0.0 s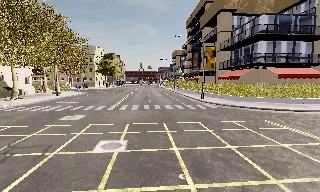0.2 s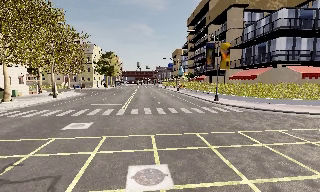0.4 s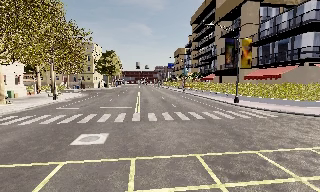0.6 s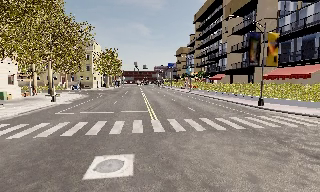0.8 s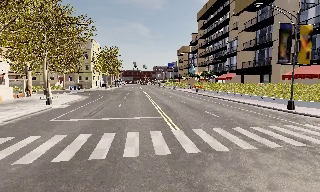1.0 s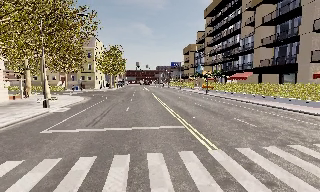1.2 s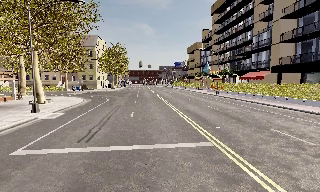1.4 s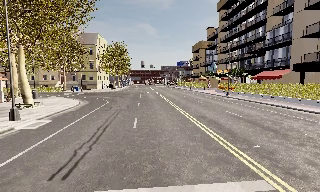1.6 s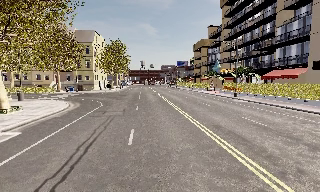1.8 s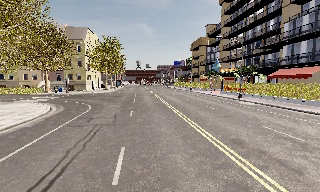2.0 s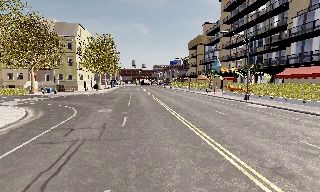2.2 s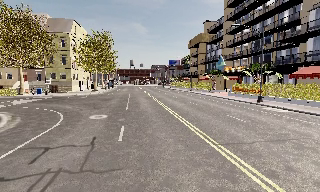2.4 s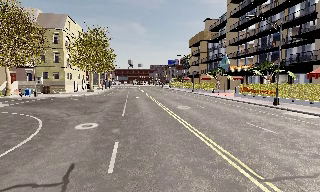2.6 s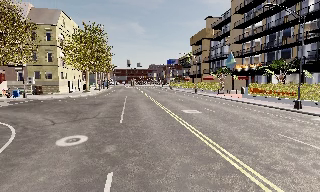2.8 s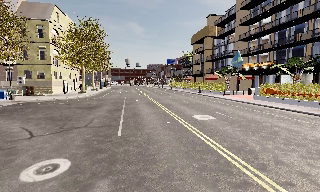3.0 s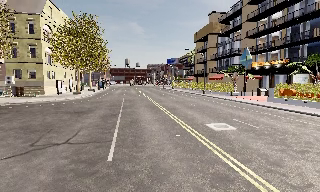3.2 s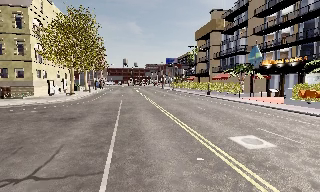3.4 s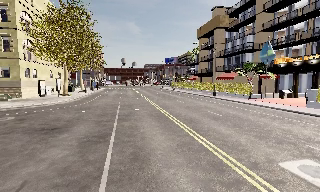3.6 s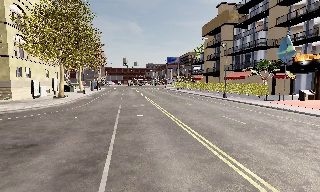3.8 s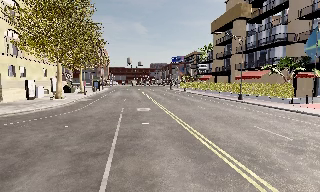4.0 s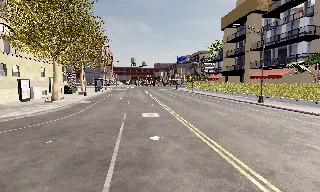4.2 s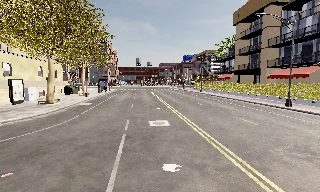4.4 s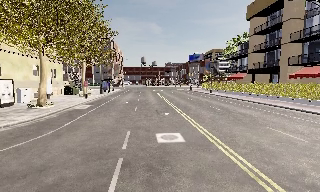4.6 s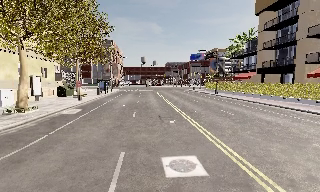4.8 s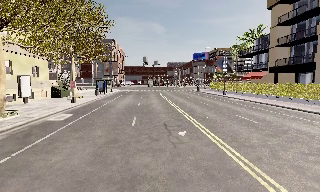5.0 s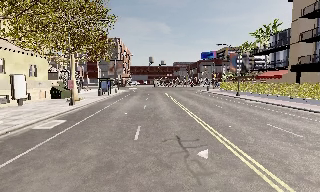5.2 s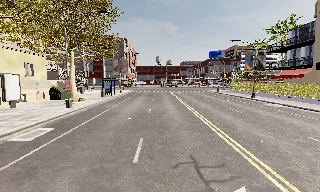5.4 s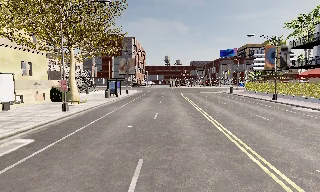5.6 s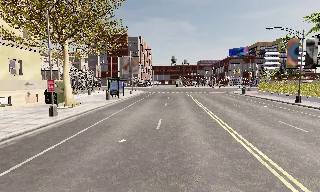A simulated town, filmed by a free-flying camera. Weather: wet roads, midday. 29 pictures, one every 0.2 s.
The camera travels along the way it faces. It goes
forward.
0.0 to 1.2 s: The camera travels forward and to its left, about 15 m, so what stands in front looms larger.
1.2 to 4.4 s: The camera travels forward, about 35 m, so what stands in front looms larger.
4.4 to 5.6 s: The scene slides to the right, as the camera pans about 10 degrees to its left. It travels forward, about 12 m, so what stands in front looms larger.
The film runs backward here.
